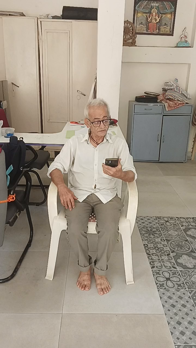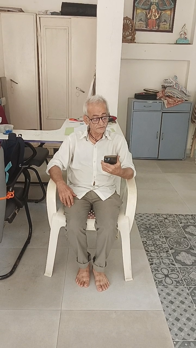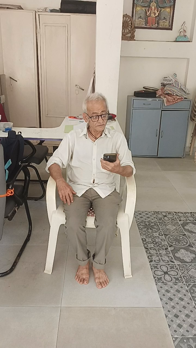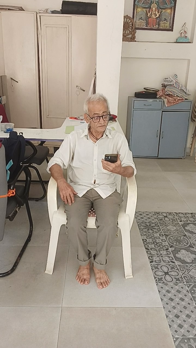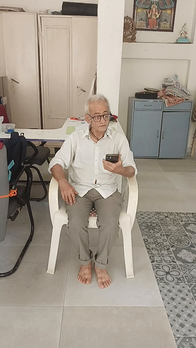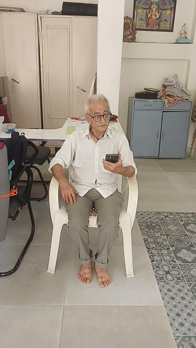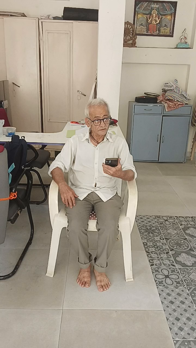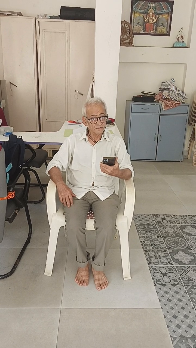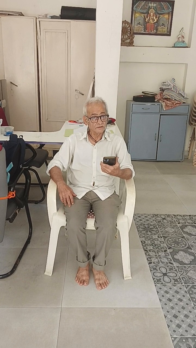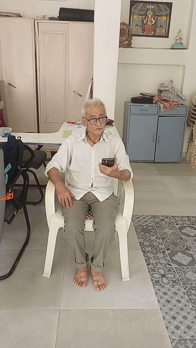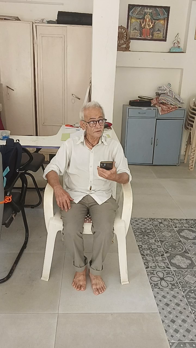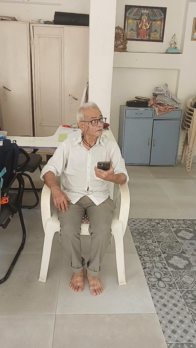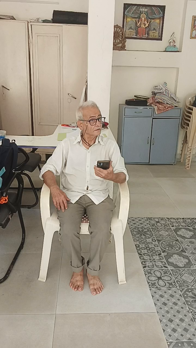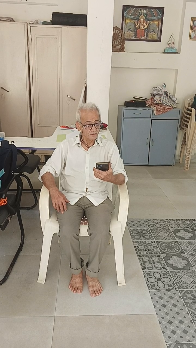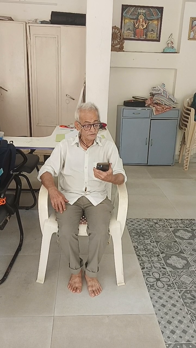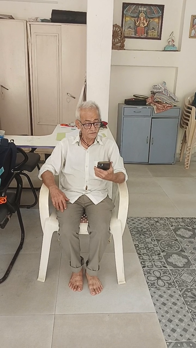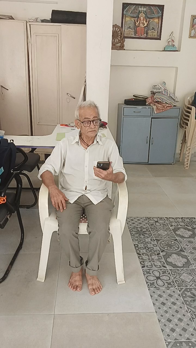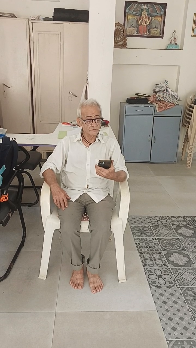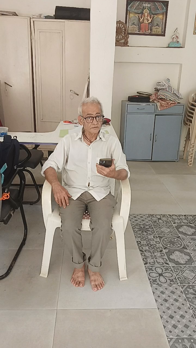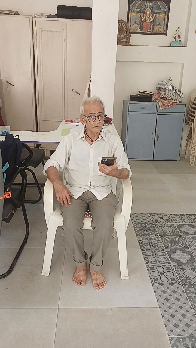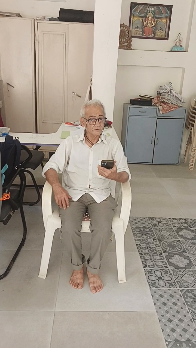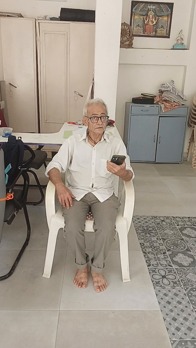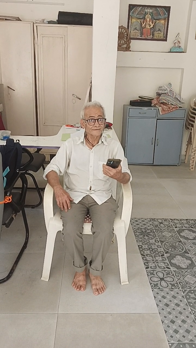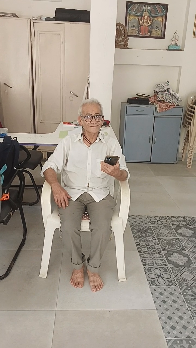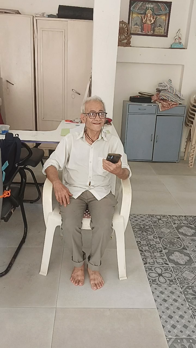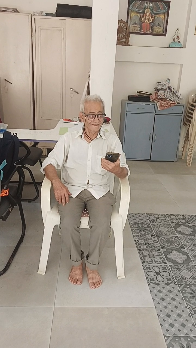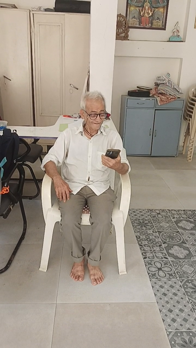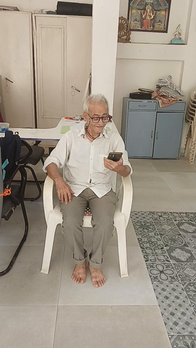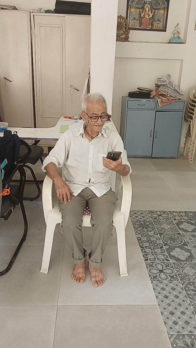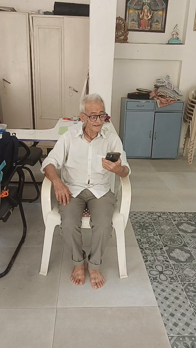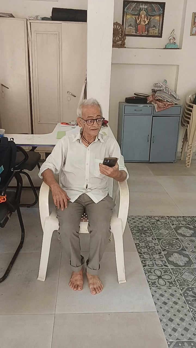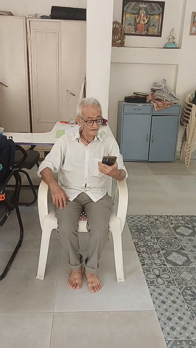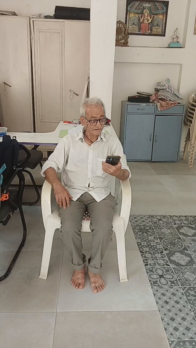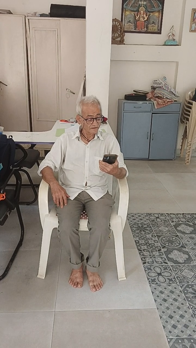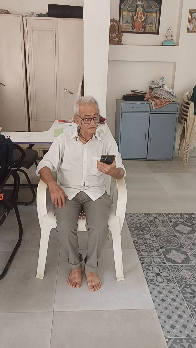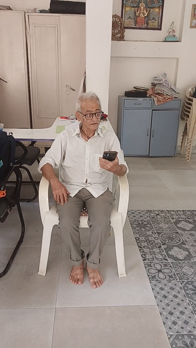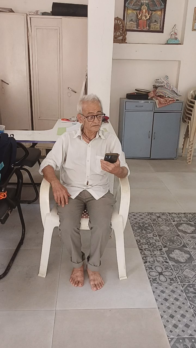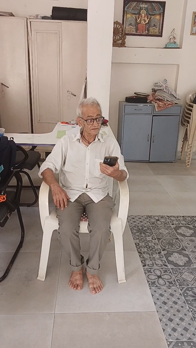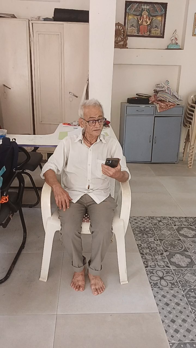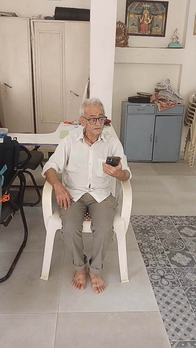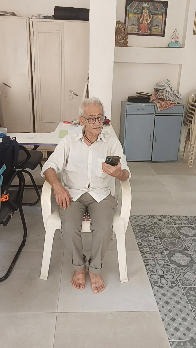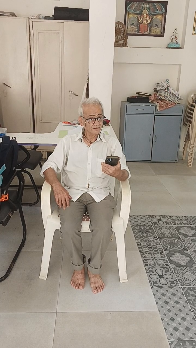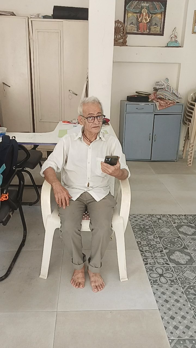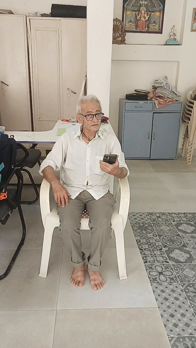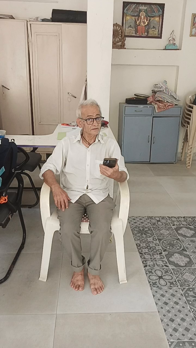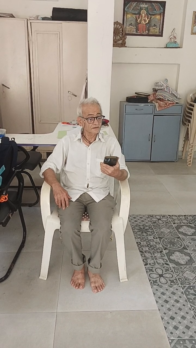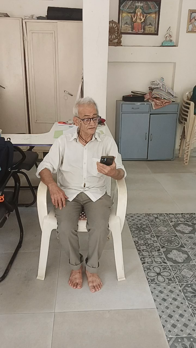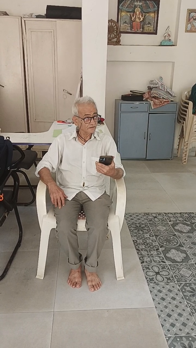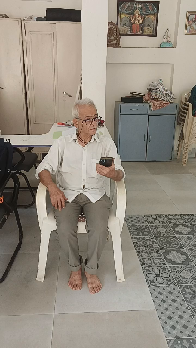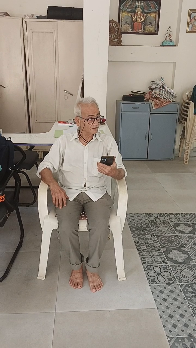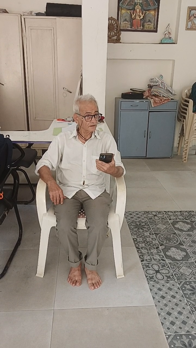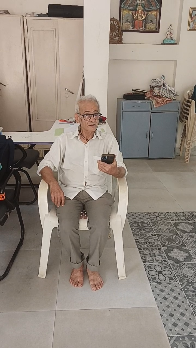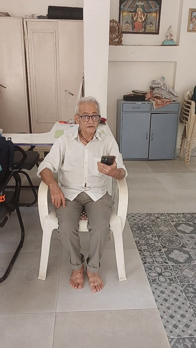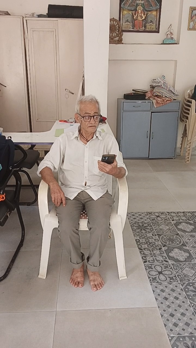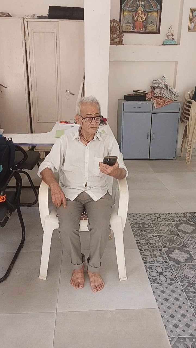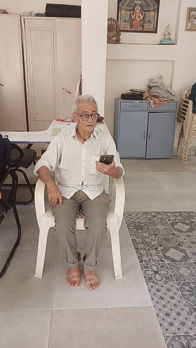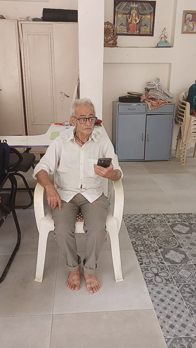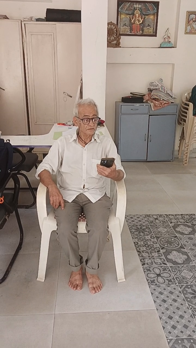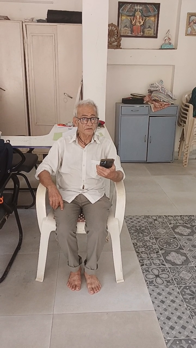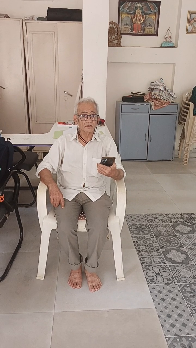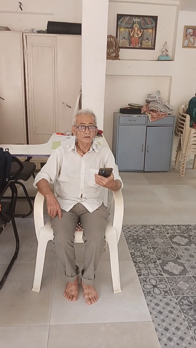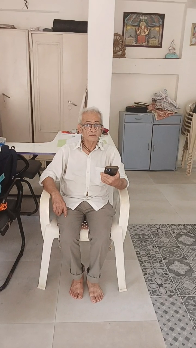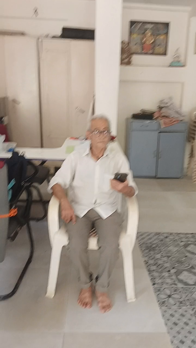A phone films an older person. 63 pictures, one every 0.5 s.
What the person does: Sitting.
